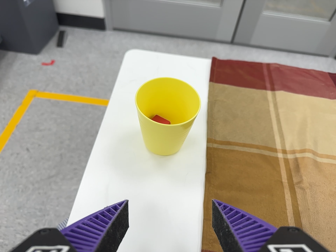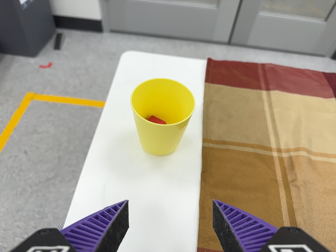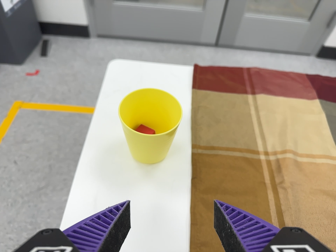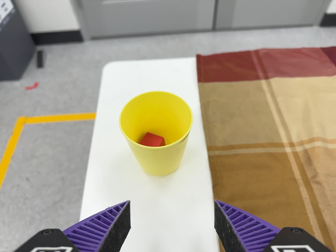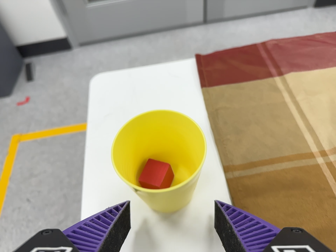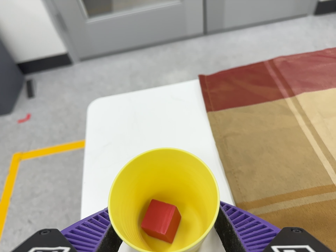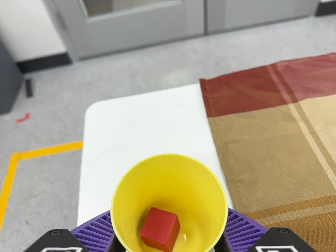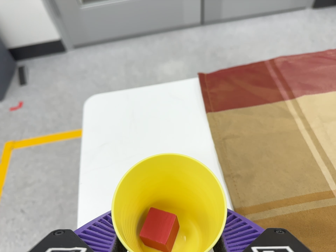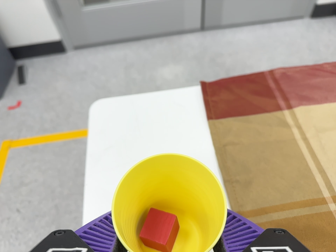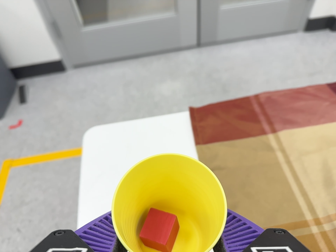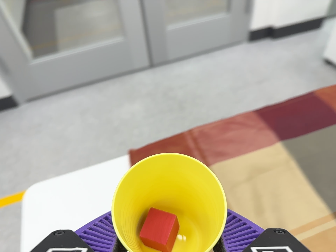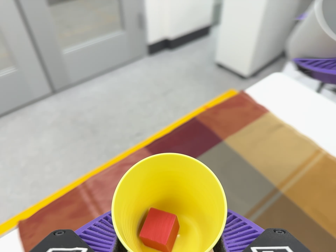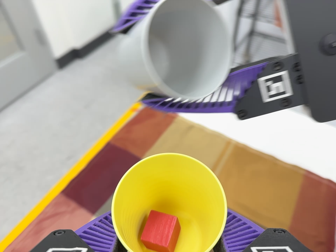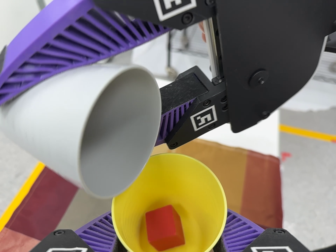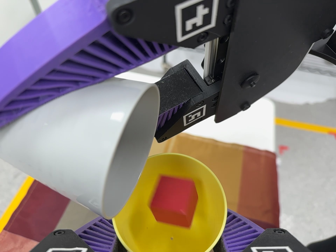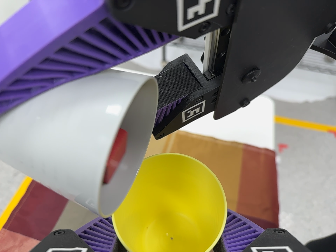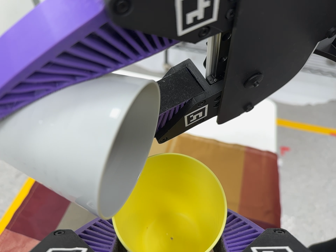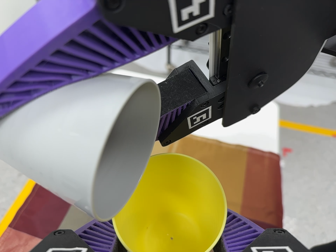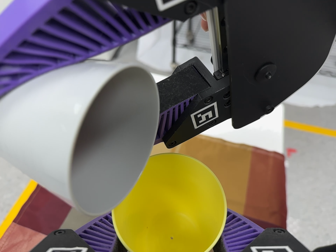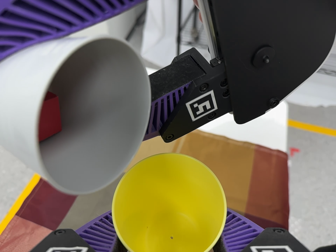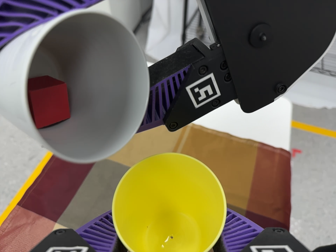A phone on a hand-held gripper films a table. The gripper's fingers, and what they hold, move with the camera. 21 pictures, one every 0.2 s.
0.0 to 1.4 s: The camera travels forward and toward the top of its view, about 14 cm, so what stands in front looms larger. It rolls about its line of sight by about 15 degrees, and the scene rotates counterclockwise.
1.4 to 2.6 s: The camera pans to its right by about 50 degrees. It travels toward the top of its view and to its right, about 28 cm, so close, fixed things drift downward. It rolls about its line of sight by about 45 degrees, and the scene rotates counterclockwise.
2.6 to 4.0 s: The camera shifts only a little, or ends up much as it began.
The film runs backward here.
